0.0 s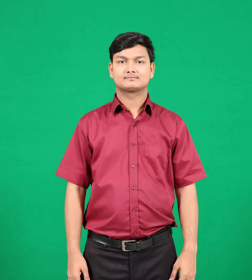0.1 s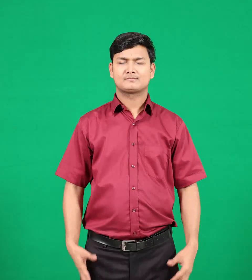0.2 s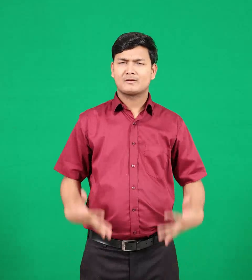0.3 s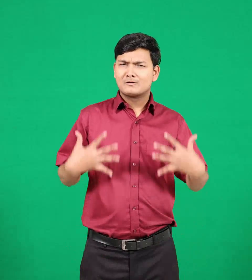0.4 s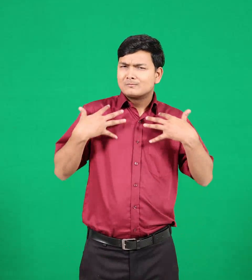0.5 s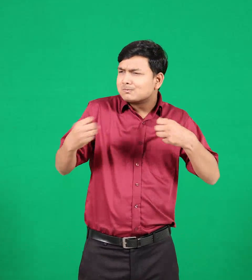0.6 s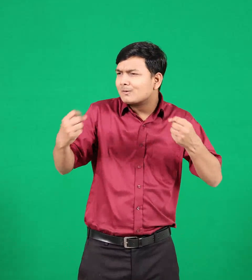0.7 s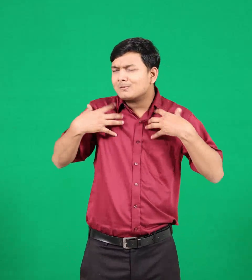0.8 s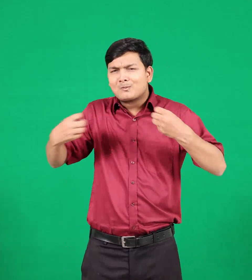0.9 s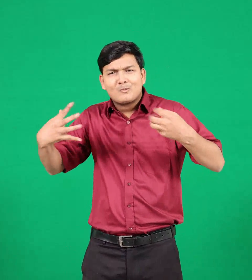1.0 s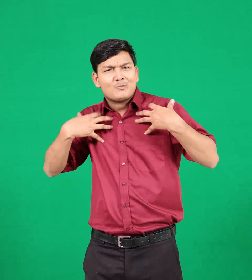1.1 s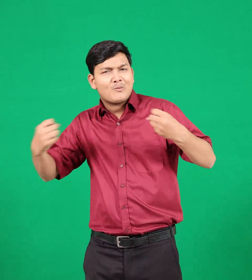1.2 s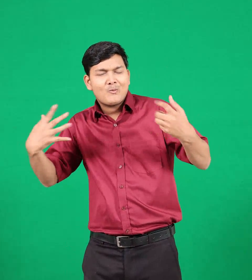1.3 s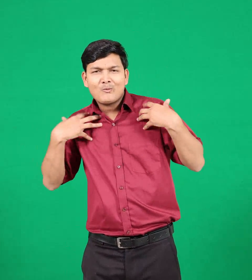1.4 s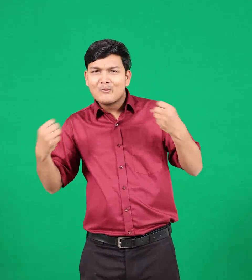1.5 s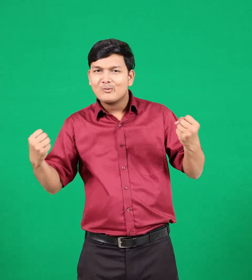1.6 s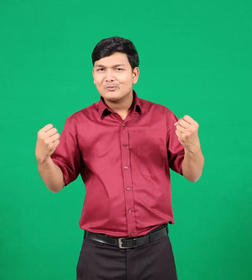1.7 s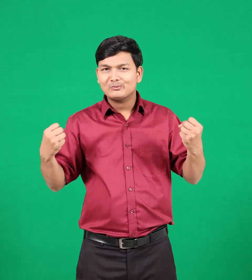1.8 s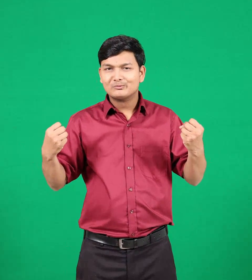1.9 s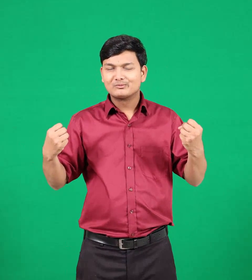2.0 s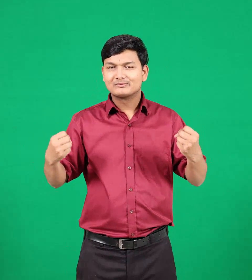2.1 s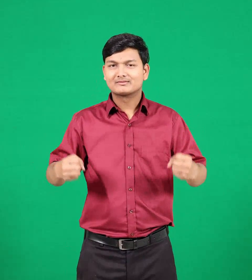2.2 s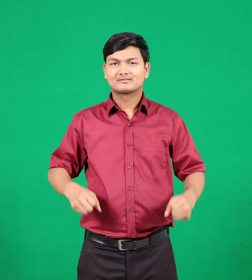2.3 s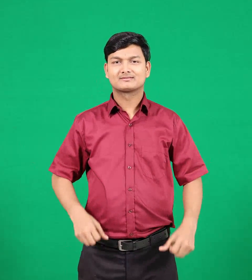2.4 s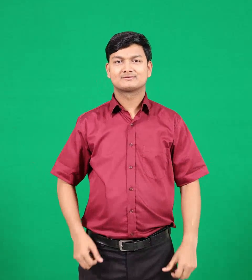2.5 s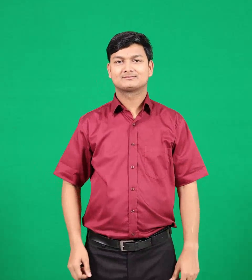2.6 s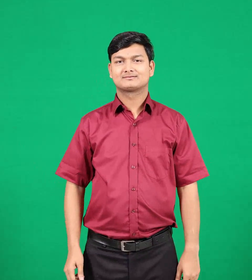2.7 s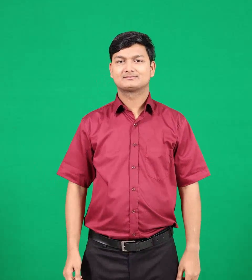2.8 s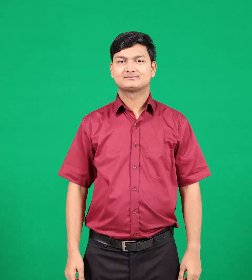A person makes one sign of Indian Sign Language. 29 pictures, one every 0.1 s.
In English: heals
